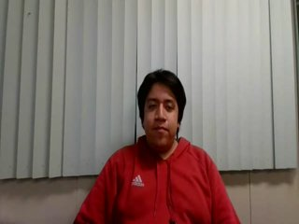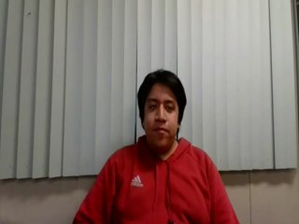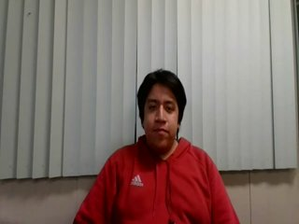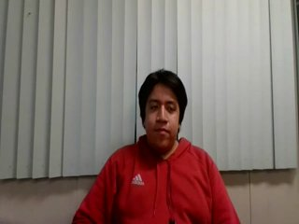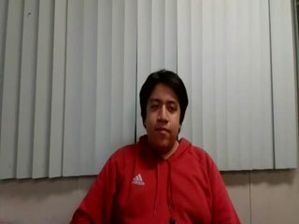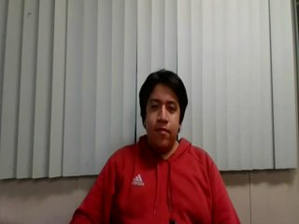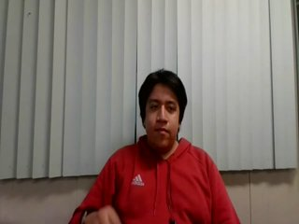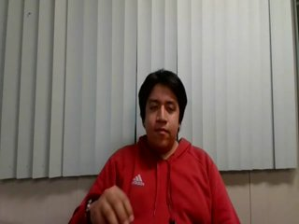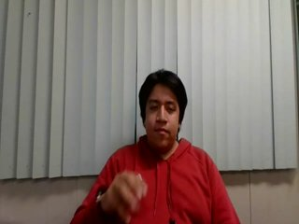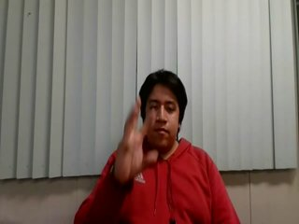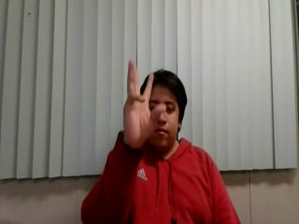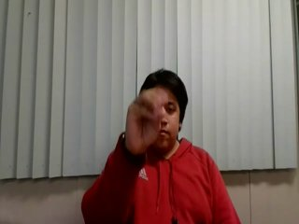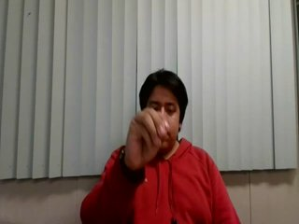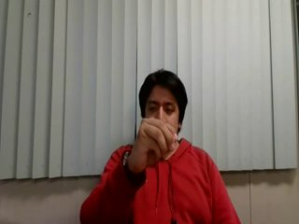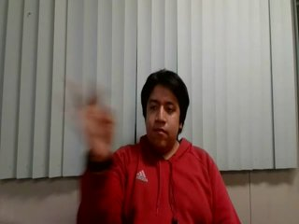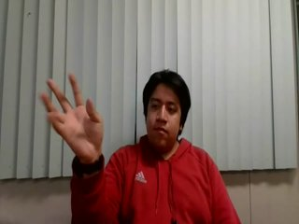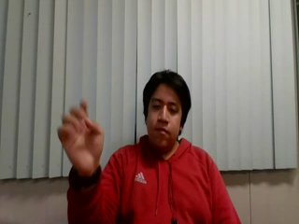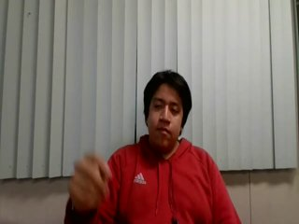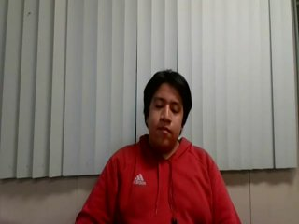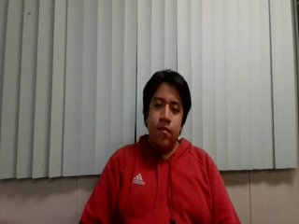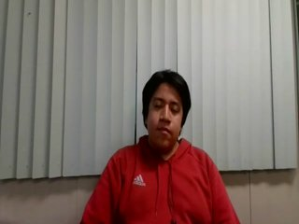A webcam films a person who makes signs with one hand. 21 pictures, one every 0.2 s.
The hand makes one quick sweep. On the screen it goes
to the left.
0.0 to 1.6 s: Non-gesture.
1.7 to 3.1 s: On the screen the hand sweeps to the left. The name of the sign: Throw right.
3.2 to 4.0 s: Non-gesture.
